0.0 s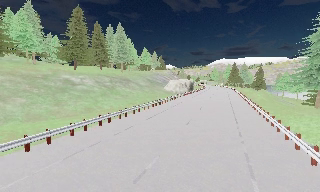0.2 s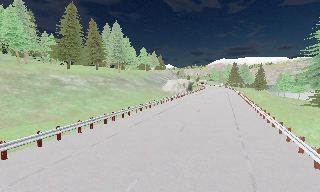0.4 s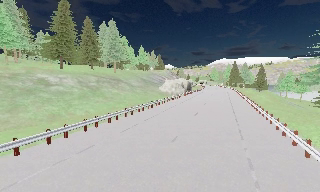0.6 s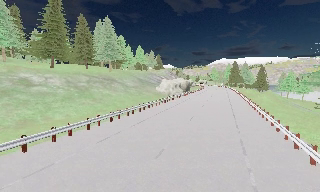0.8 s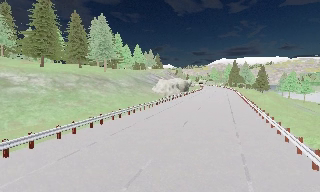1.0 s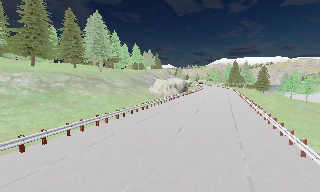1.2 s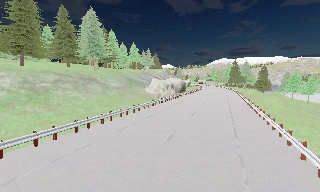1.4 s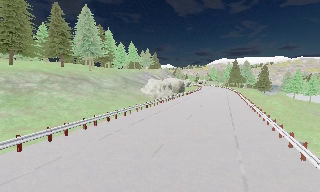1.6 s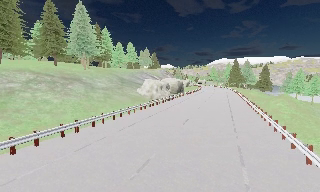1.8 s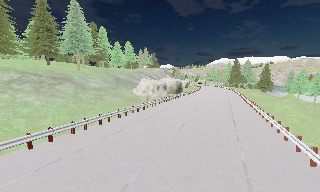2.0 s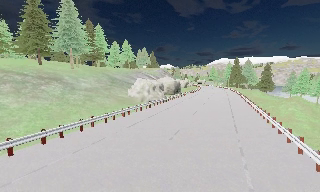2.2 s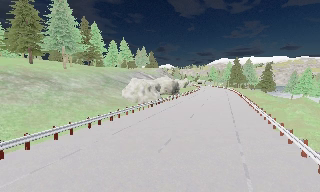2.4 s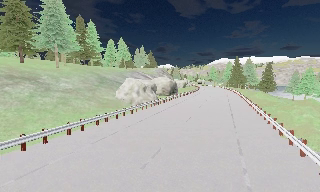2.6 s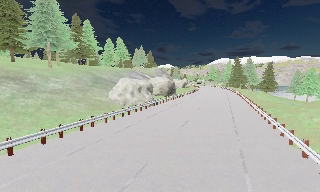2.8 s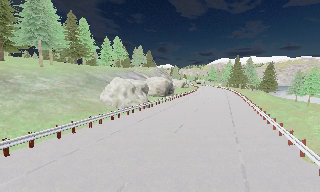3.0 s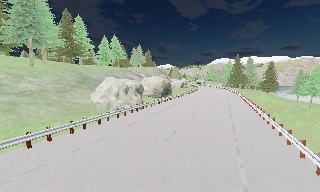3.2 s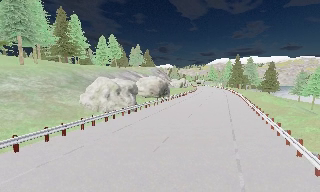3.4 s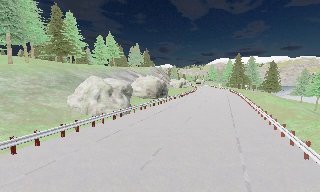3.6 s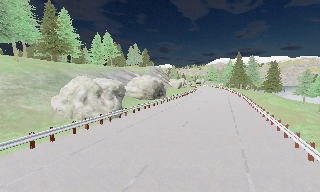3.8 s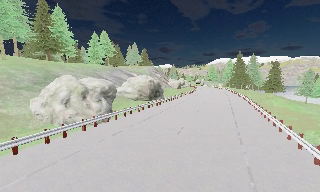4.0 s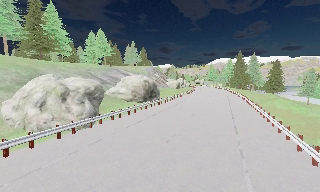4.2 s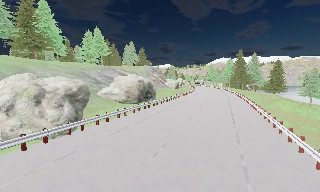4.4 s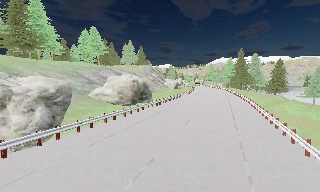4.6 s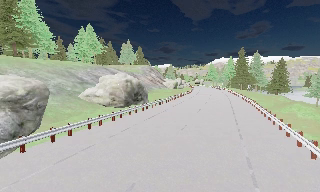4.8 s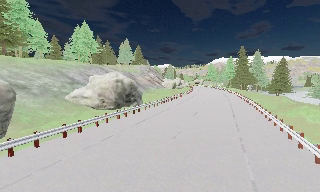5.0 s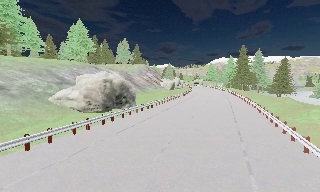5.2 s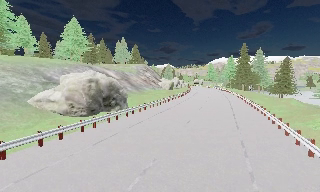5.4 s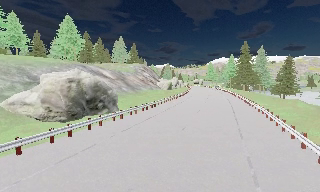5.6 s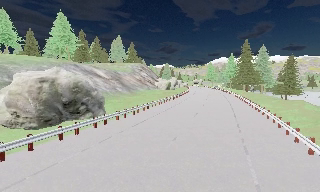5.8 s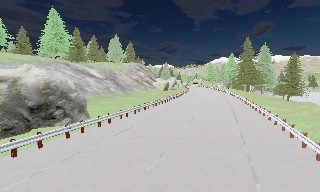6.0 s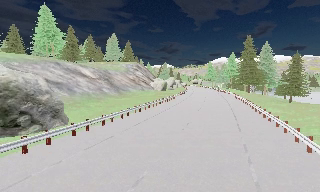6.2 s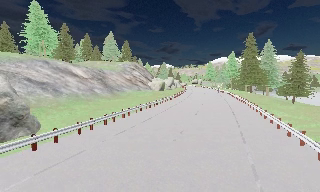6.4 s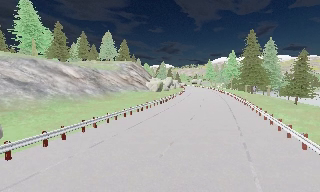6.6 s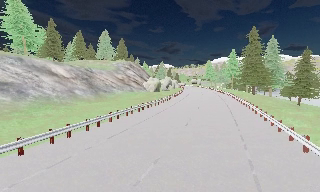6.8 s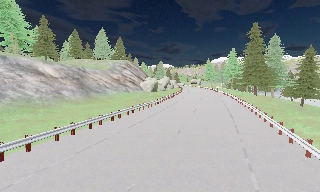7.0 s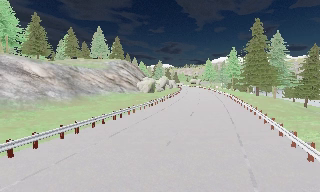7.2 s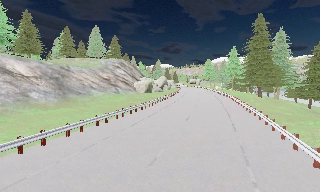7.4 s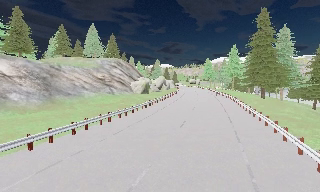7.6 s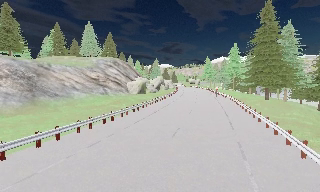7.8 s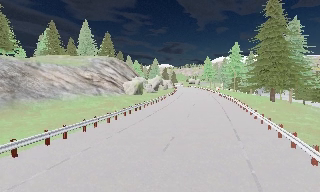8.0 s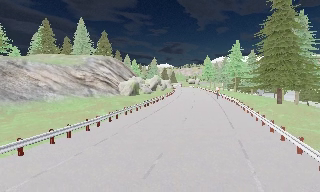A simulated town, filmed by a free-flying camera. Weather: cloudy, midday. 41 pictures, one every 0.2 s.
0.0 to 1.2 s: The camera travels forward and to its right, about 11 m, so what stands in front looms larger.
1.2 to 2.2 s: The camera travels forward, about 8 m, so what stands in front looms larger.
2.2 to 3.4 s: The camera travels forward and to its right, about 9 m, so what stands in front looms larger.
3.4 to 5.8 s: The camera travels forward, about 20 m, so what stands in front looms larger.
5.8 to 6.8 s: The camera travels forward and to its right, about 10 m, so what stands in front looms larger.
6.8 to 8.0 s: The camera travels forward, about 12 m, so what stands in front looms larger.
The film runs forward here.
